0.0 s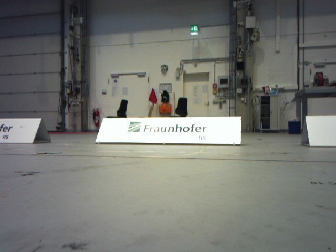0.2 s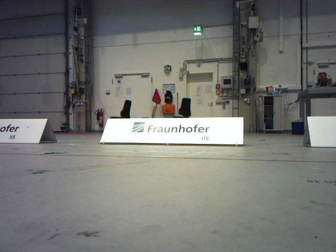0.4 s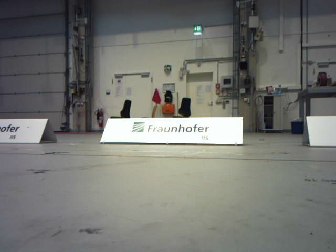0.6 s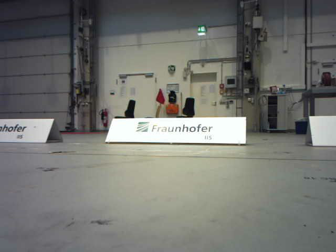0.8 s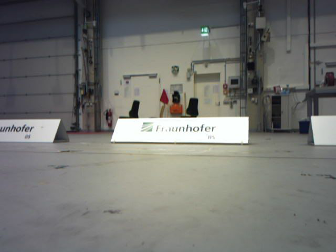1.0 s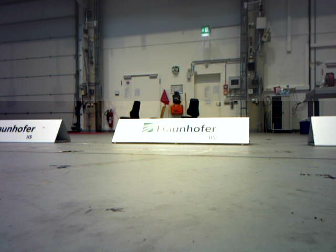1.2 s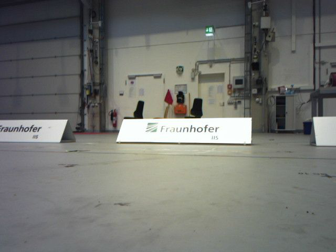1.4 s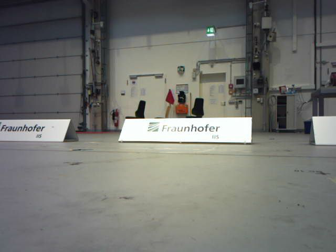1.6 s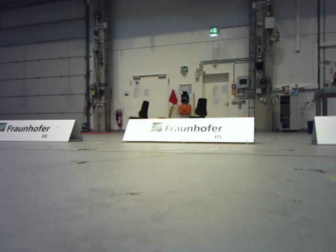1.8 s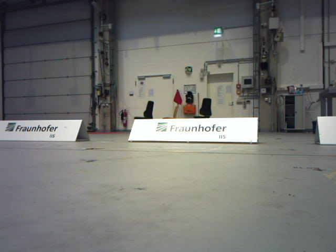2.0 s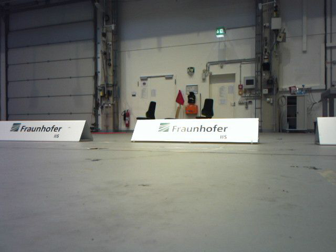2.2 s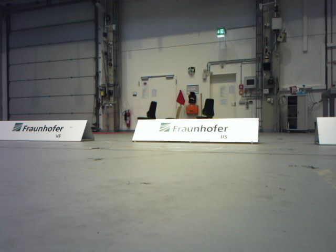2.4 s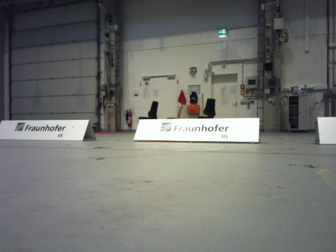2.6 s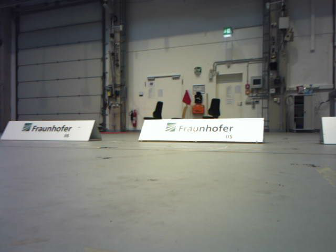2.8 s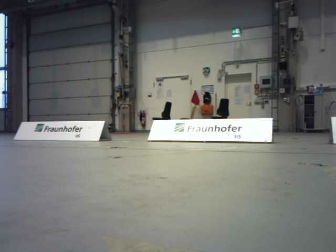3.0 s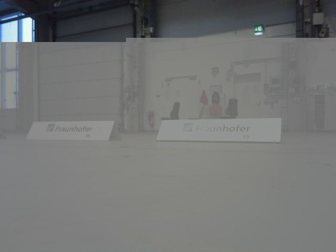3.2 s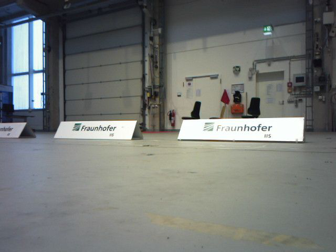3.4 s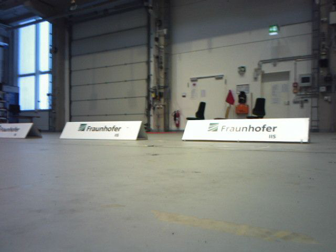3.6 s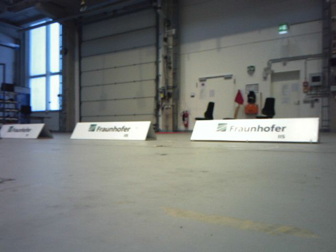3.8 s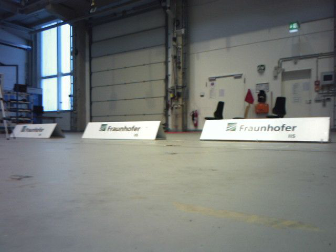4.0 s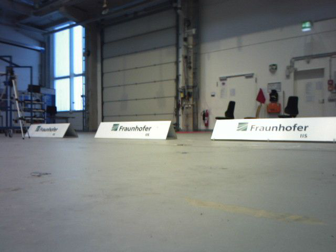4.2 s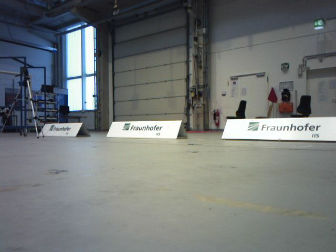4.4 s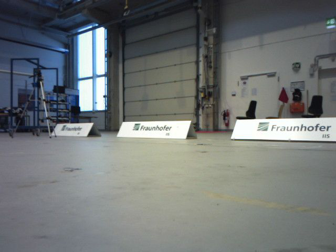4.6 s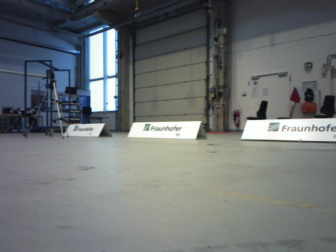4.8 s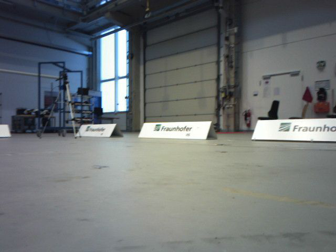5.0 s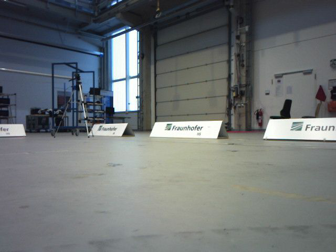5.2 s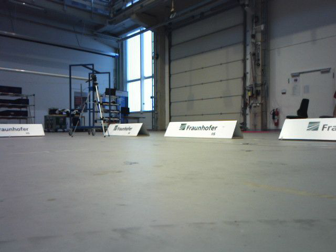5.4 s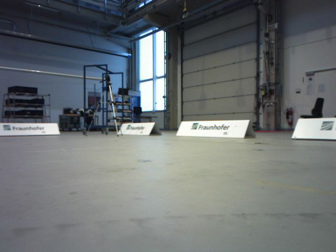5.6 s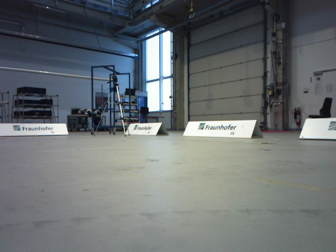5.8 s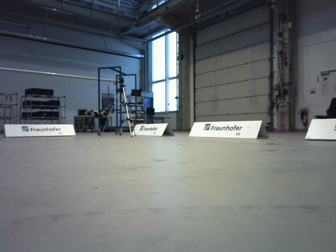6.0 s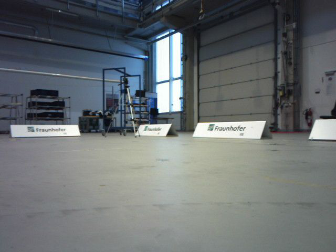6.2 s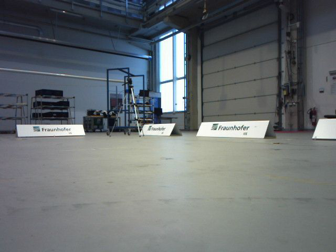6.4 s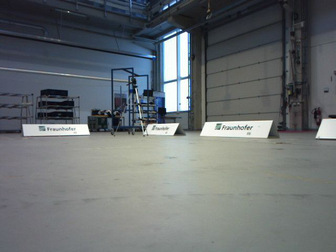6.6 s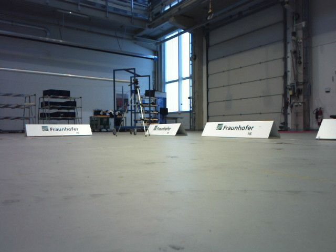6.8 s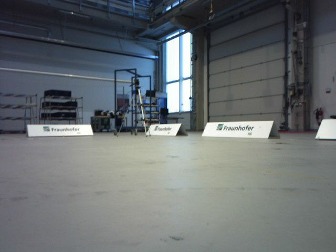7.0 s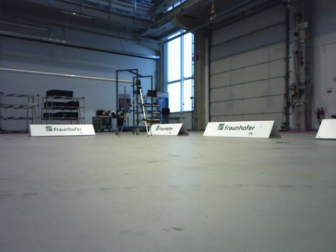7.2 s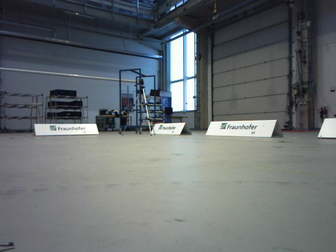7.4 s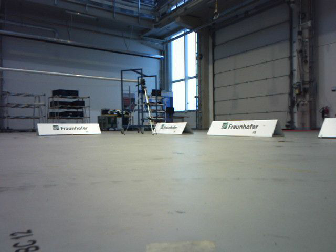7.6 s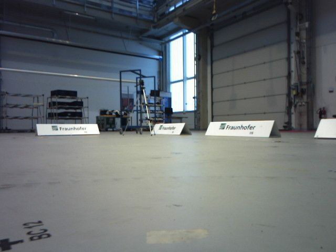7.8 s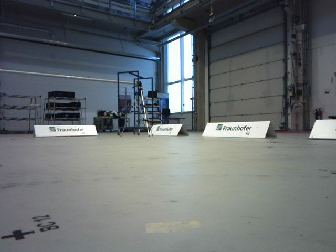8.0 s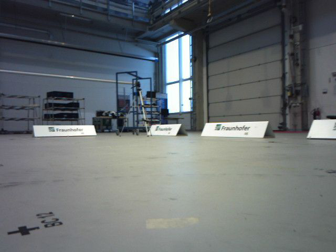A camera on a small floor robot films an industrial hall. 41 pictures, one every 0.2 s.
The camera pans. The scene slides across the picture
to the right.
The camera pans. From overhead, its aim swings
counterclockwise.
0.0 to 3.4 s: The camera swings to its left by about 15 degrees, and the scene slides to the right. It travels backward, about 0.7 m, so what stands in front gets smaller.
3.4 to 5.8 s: The scene slides to the right, as the camera pans about 25 degrees to its left. It travels backward, about 0.4 m, so what stands in front gets smaller.
5.8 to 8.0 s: The camera travels backward, about 0.4 m, so what stands in front gets smaller.
The film runs backward here.
